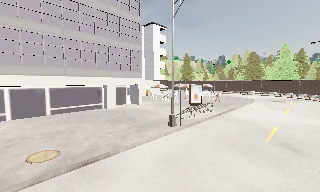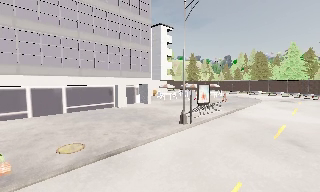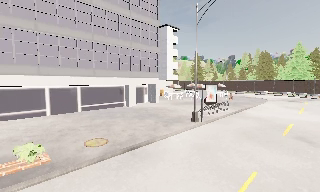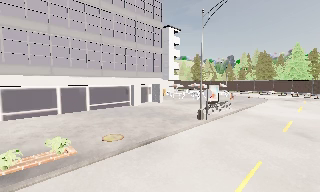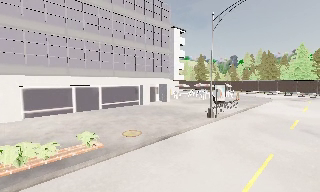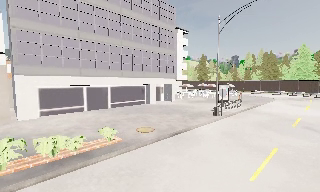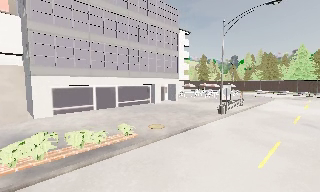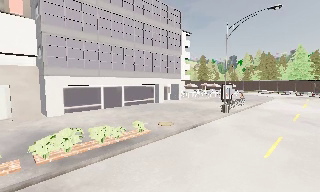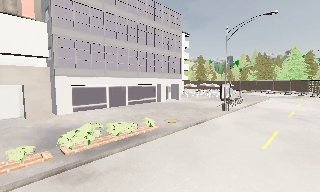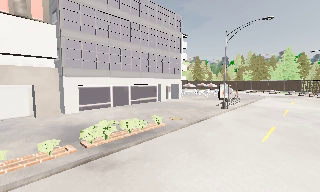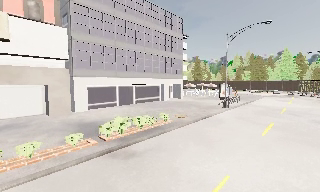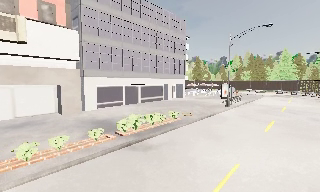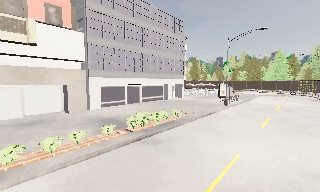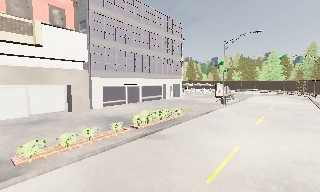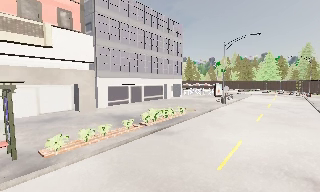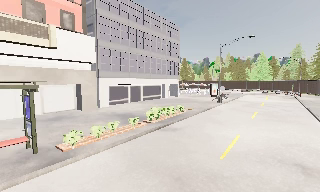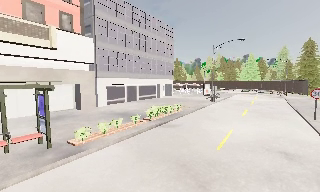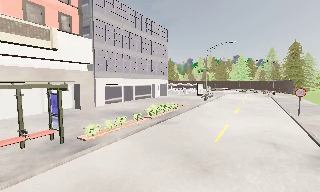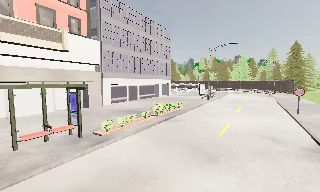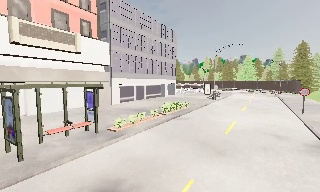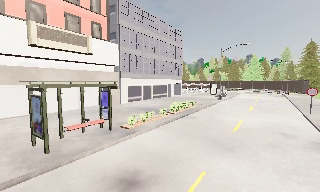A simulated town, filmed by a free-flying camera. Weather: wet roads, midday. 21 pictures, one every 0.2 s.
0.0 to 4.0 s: The camera travels backward and to its left, about 17 m, so what stands in front gets smaller.
The film runs backward here.
